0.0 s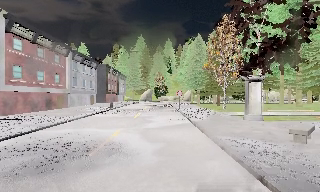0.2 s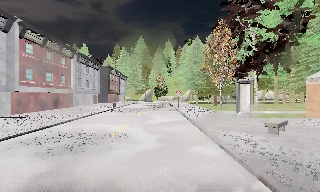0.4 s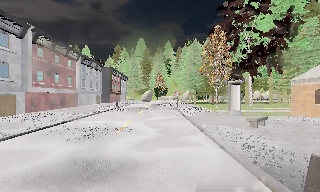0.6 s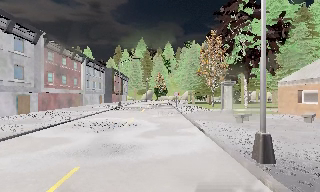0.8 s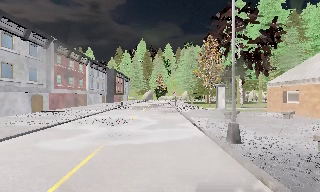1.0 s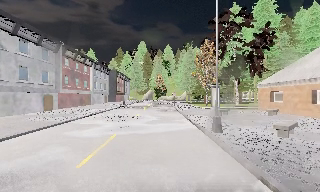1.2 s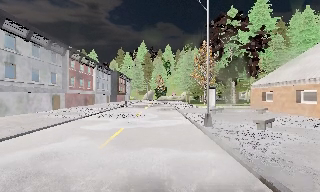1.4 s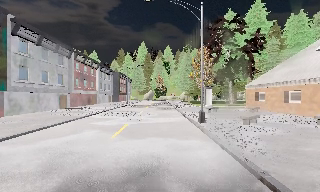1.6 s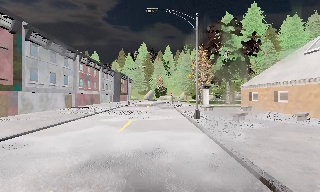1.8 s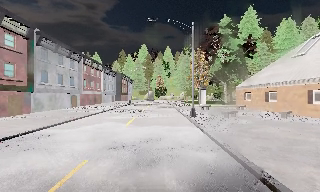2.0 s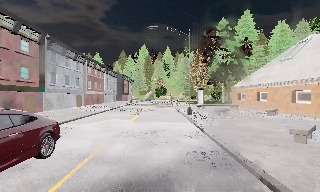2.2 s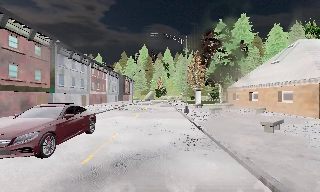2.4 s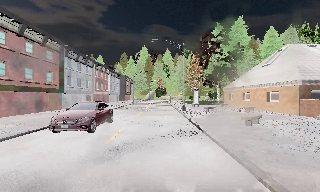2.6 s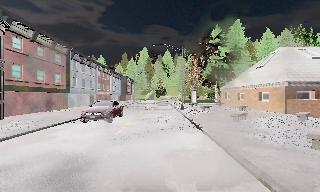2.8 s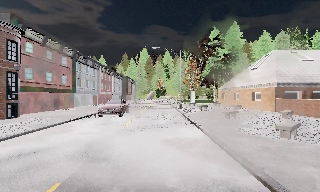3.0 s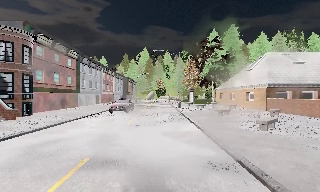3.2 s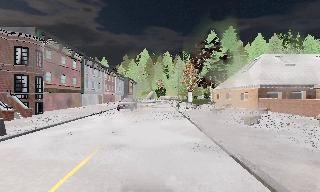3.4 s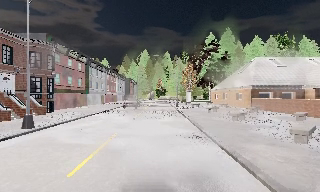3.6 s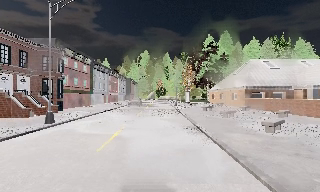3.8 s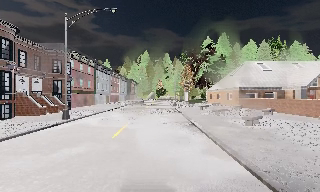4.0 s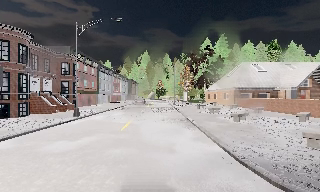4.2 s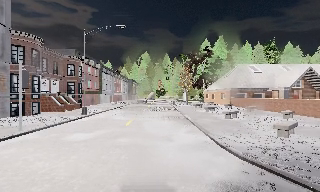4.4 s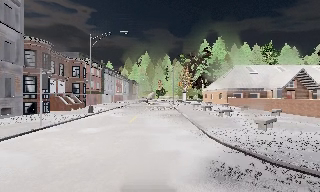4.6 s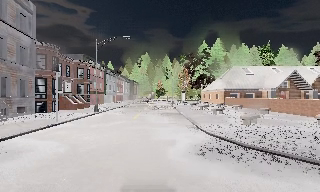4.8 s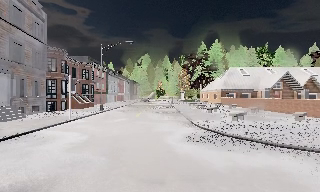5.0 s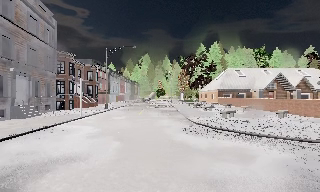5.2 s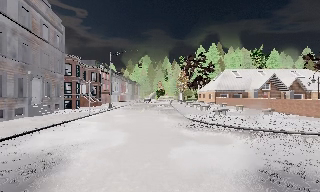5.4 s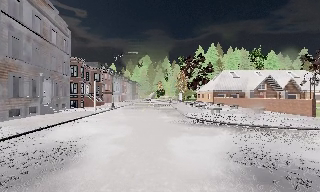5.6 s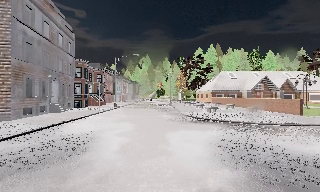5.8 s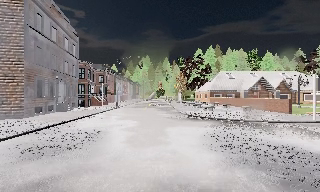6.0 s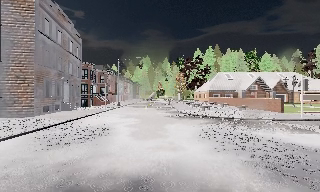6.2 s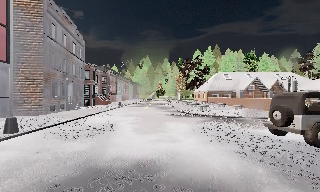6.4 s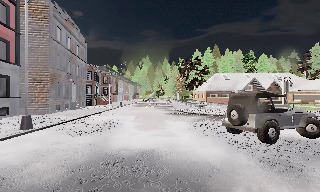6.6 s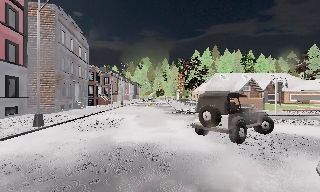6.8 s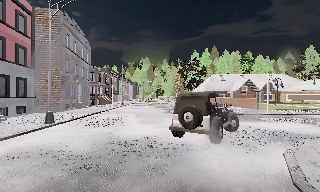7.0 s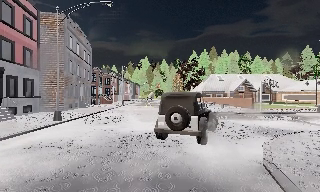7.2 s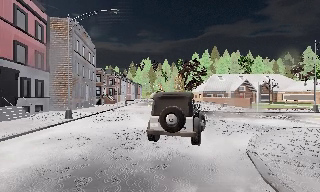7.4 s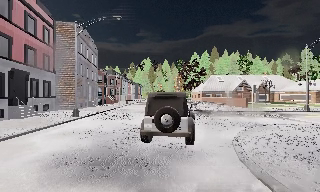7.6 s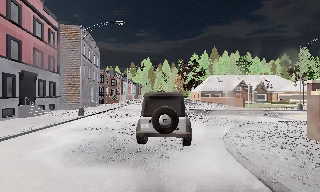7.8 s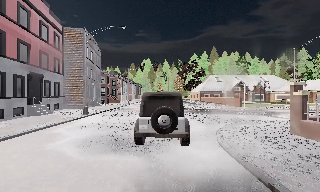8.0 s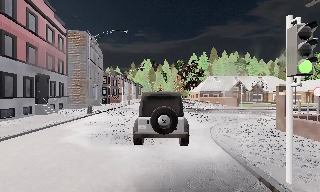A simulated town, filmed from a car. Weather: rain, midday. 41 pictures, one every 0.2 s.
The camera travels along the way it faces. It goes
backward.
0.0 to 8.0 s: The camera travels backward, about 50 m, so what stands in front gets smaller. It loses speed.
The film runs backward here.
